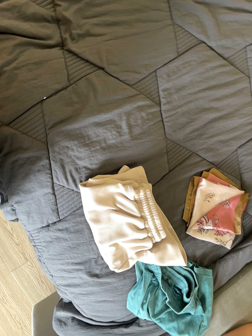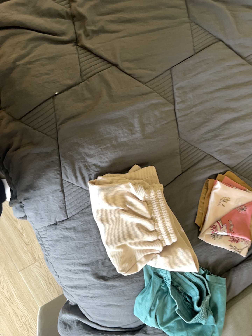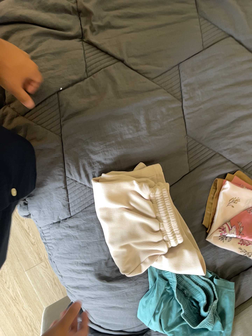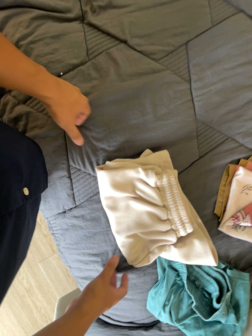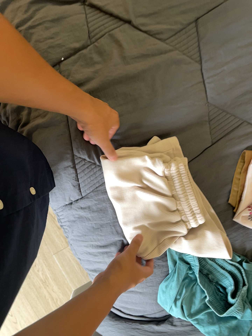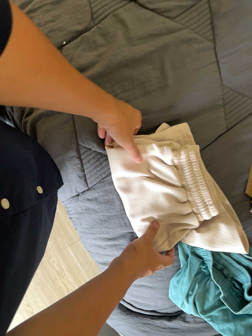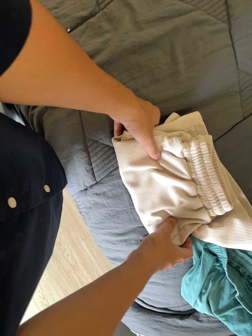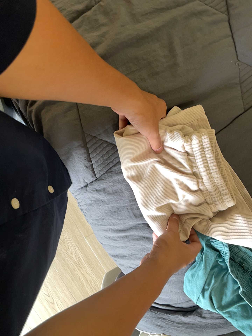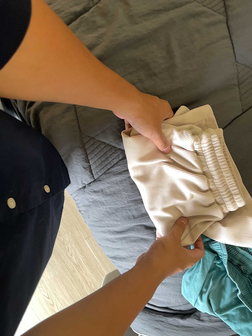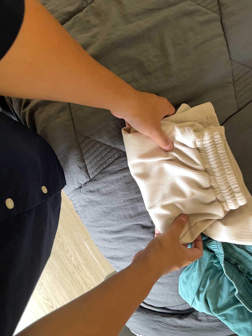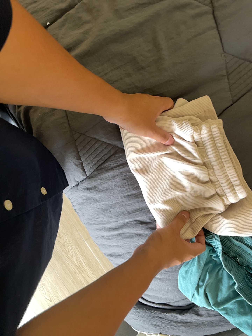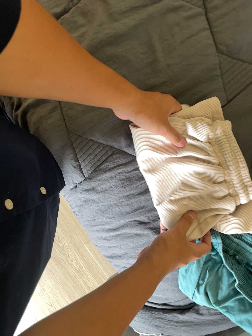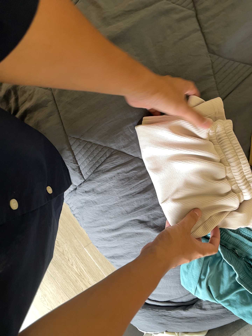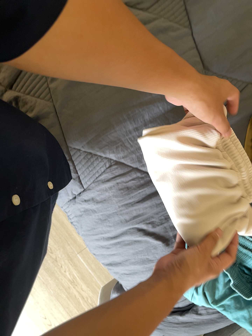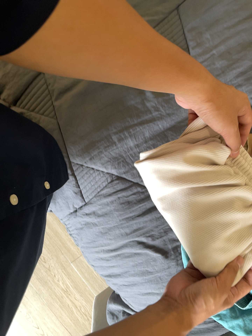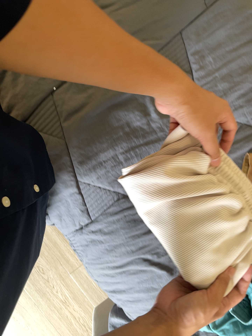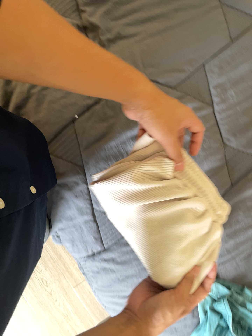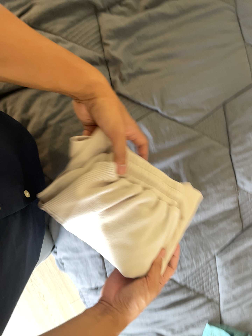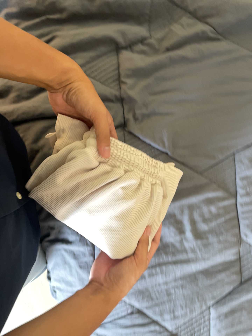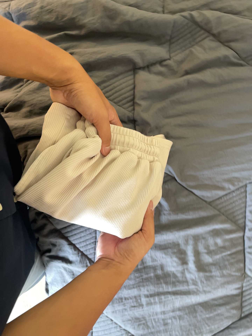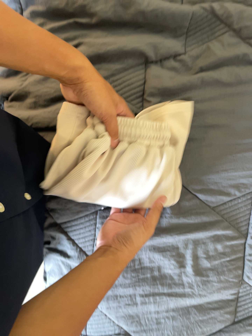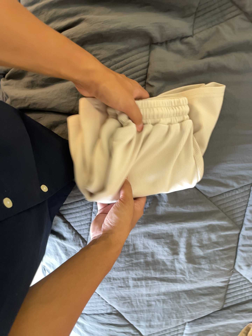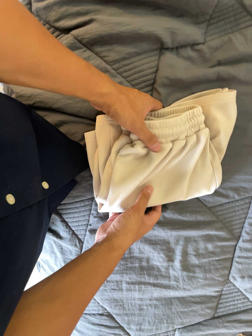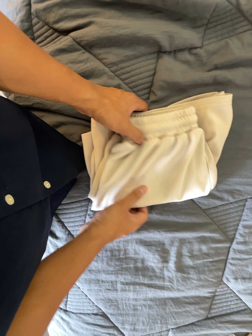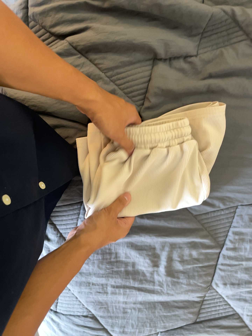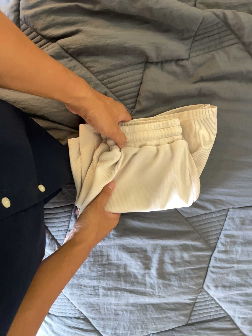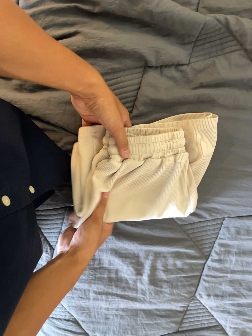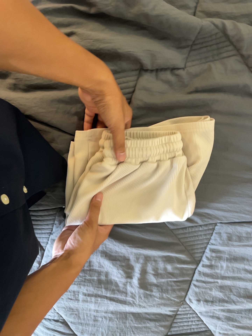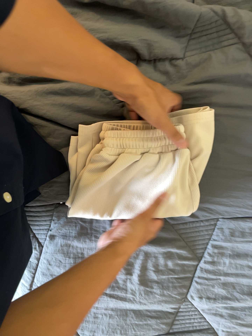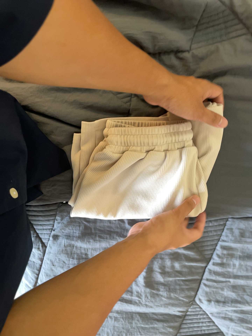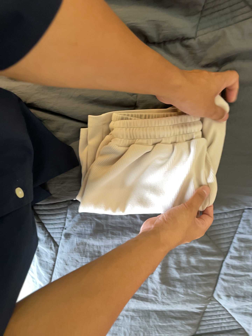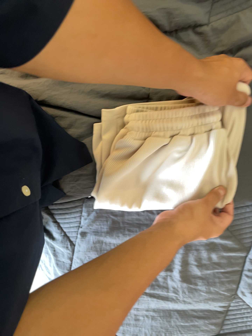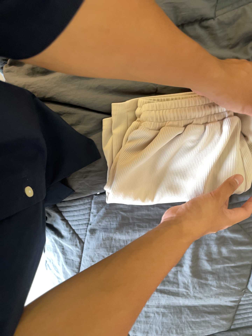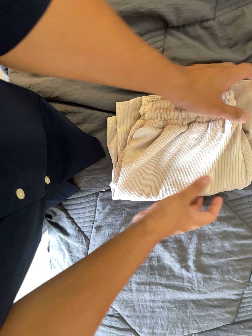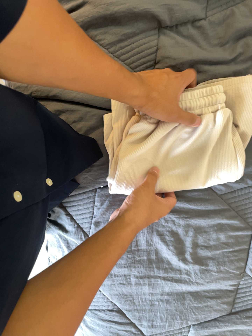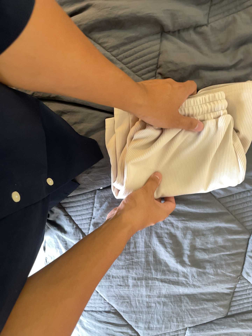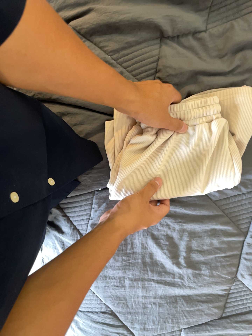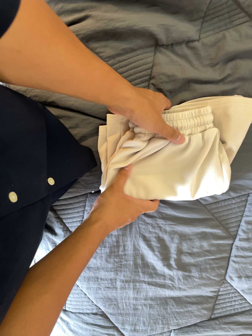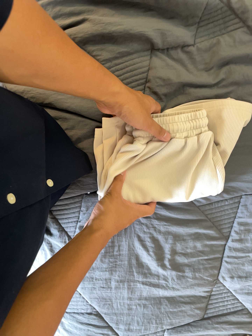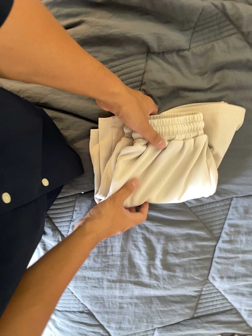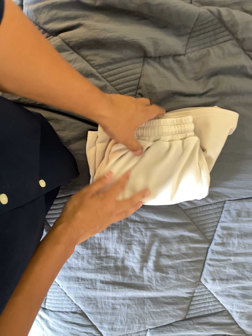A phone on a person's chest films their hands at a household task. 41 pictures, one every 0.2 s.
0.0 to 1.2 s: The camera pans to its left by about 20 degrees. It travels forward, to its right and toward the bottom of its view, about 18 cm, so what stands in front looms larger.
1.2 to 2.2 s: The camera shifts only a little, or ends up much as it began.
2.2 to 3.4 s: The camera travels toward the top of its view and to its left, about 24 cm, so close, fixed things drift downward.
3.4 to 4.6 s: The camera travels toward the top of its view, about 22 cm. Its aim tips toward the bottom of its view by about 10 degrees. It rolls about its line of sight by about 25 degrees, and the scene rotates clockwise.
4.6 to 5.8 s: The camera travels to its right, about 9 cm.
5.8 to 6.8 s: The camera travels toward the bottom of its view, about 8 cm. It rolls about its line of sight by about 10 degrees, and the scene rotates counterclockwise.
6.8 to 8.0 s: The camera shifts only a little, or ends up much as it began.
The film runs backward here.
